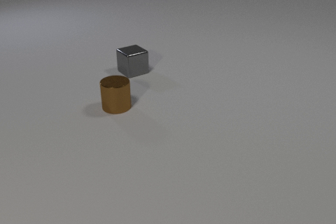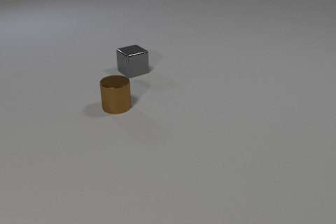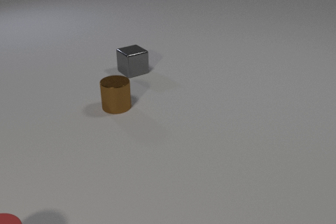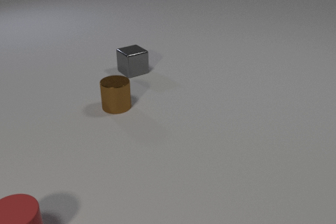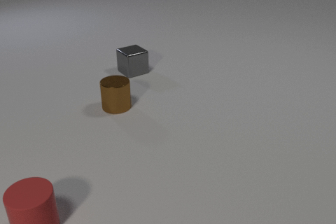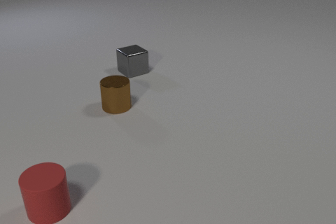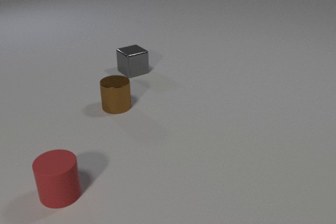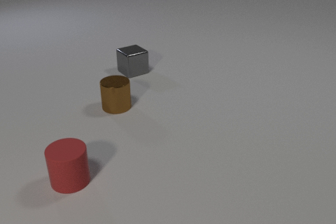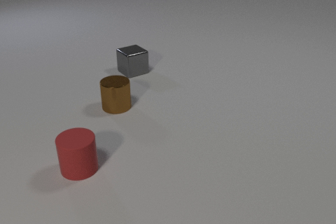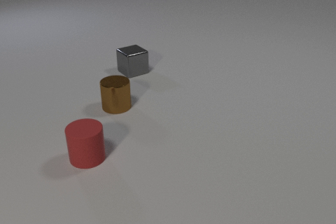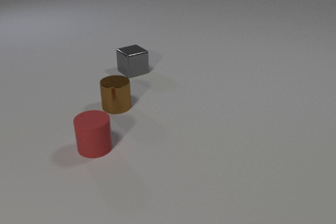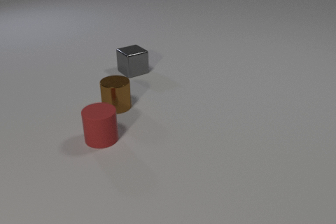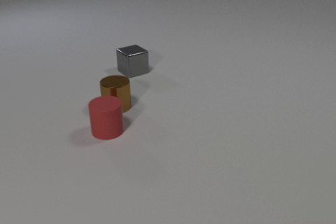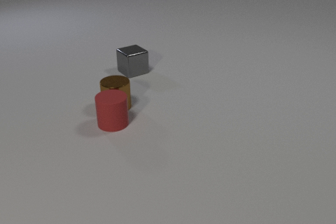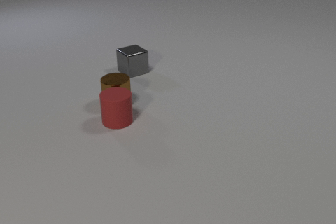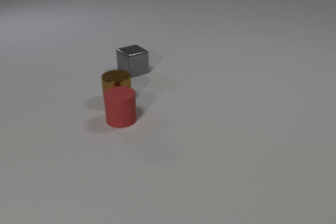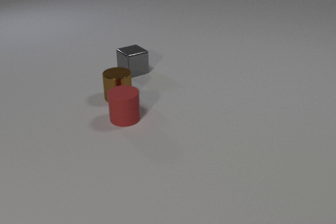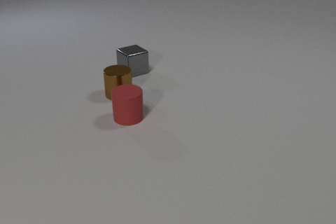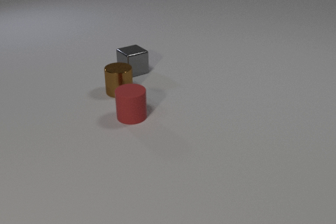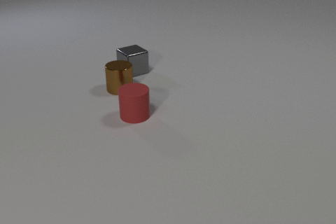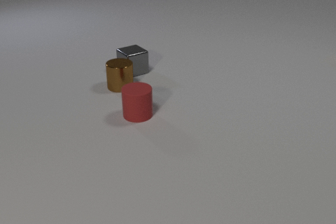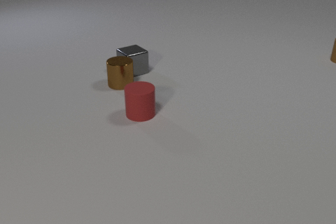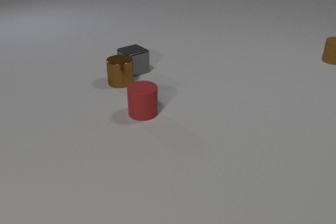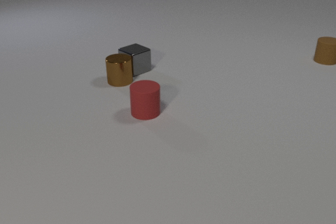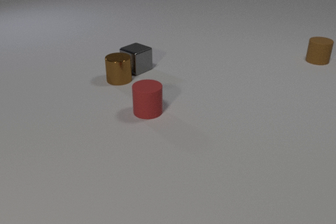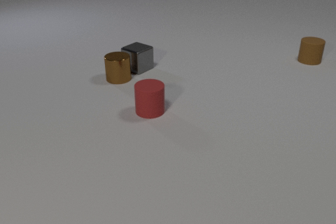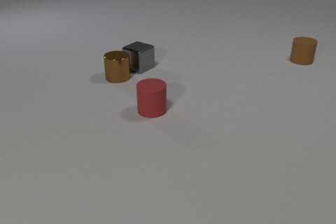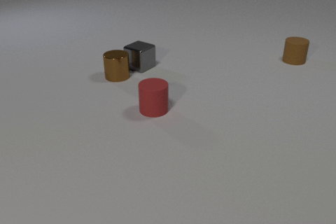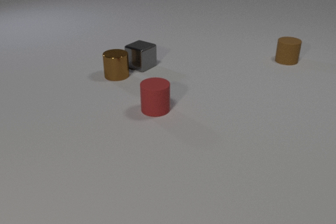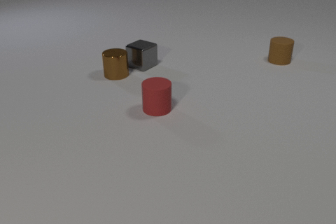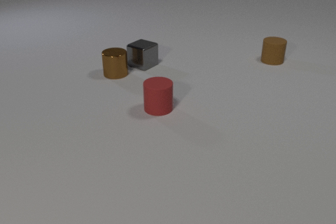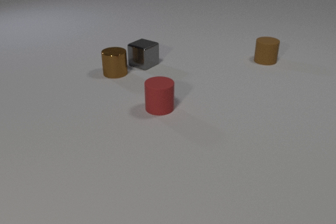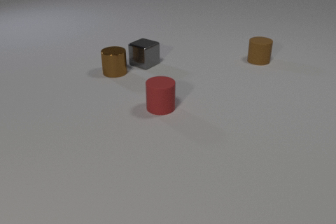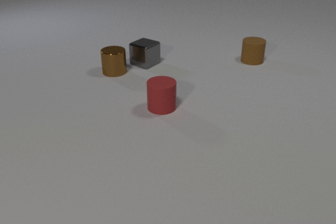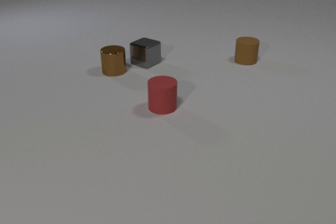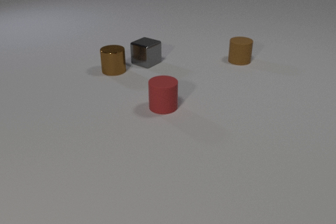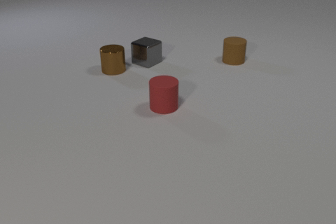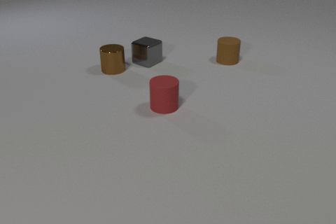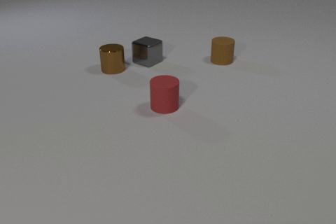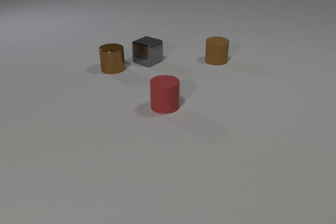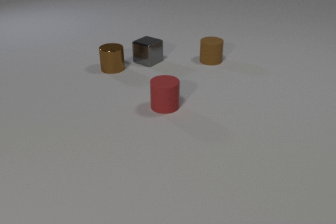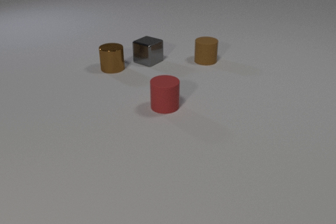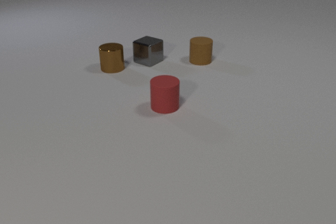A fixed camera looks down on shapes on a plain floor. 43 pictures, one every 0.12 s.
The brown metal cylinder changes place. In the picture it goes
away from the camera.
The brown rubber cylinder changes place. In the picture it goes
to the left.
0.00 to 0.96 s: The red rubber cylinder comes in at the bottom edge, slides away from the camera and to the right.
0.96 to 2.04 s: The red rubber cylinder slides away from the camera and to the right. The brown metal cylinder slides away from the camera. The red rubber cylinder and the brown metal cylinder collide.
2.04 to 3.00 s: The red rubber cylinder slides to the right and away from the camera. The brown metal cylinder slides away from the camera. The gray metal cube slides away from the camera and to the right. The brown rubber cylinder comes in at the right edge, slides to the left and toward the camera. The brown metal cylinder and the gray metal cube collide.
3.00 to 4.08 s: The red rubber cylinder slides to the right and away from the camera. The brown metal cylinder slides away from the camera. The gray metal cube slides away from the camera and to the right. The brown rubber cylinder slides to the left.
4.08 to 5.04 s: The brown metal cylinder slides away from the camera. The gray metal cube slides away from the camera. The brown rubber cylinder slides to the left.
How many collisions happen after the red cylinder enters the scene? 2.
What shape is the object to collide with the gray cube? cylinder.
What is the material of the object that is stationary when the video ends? rubber.
